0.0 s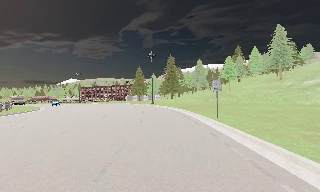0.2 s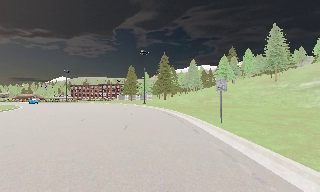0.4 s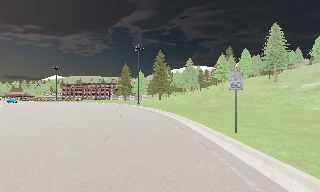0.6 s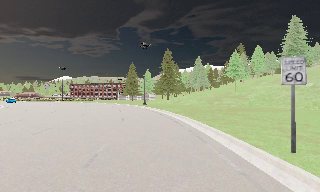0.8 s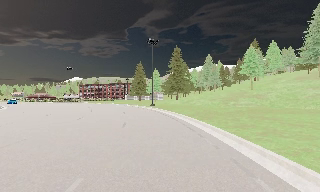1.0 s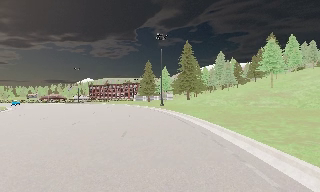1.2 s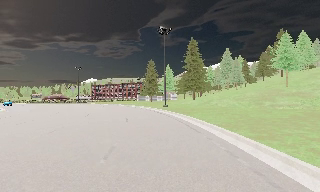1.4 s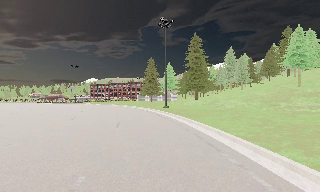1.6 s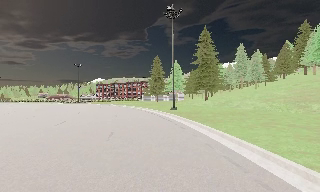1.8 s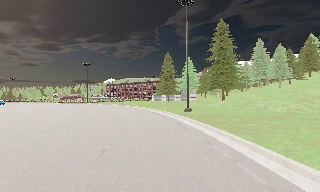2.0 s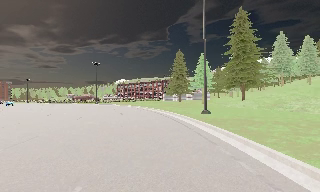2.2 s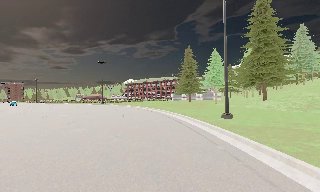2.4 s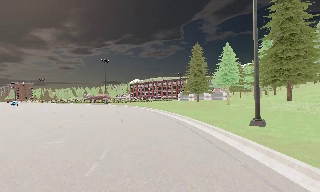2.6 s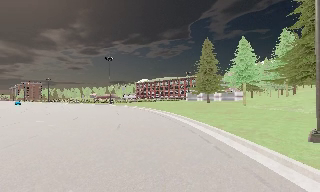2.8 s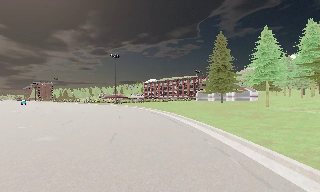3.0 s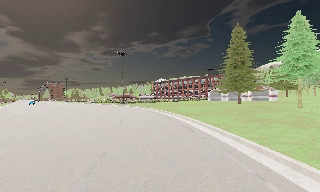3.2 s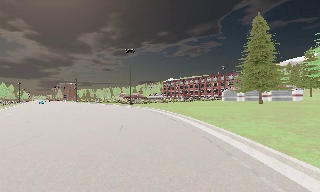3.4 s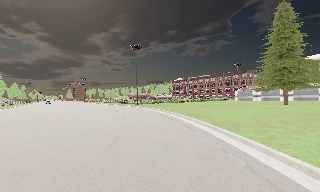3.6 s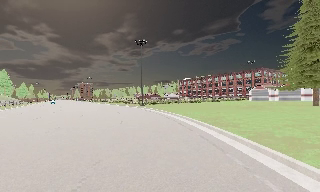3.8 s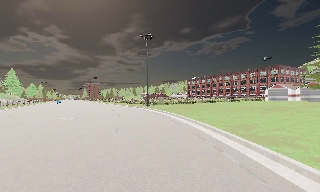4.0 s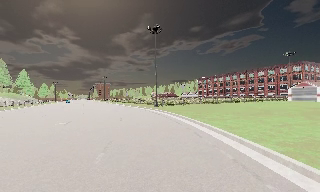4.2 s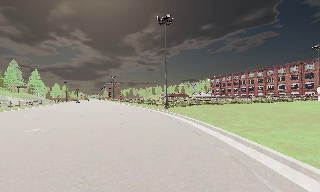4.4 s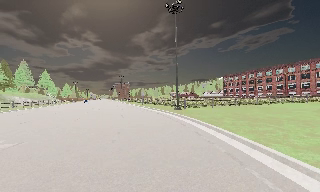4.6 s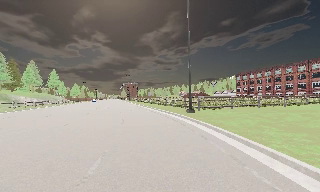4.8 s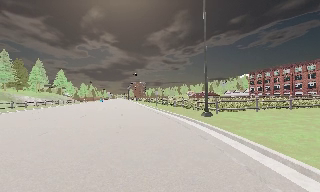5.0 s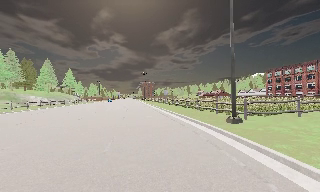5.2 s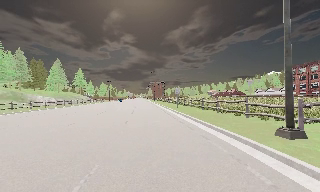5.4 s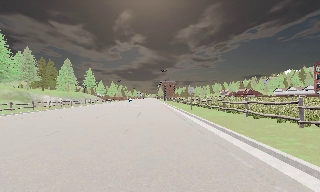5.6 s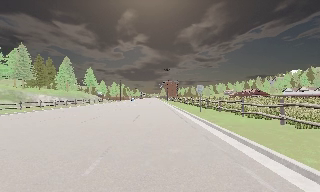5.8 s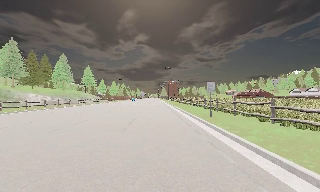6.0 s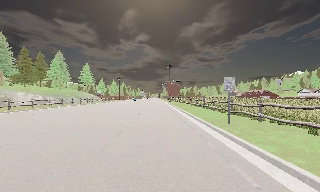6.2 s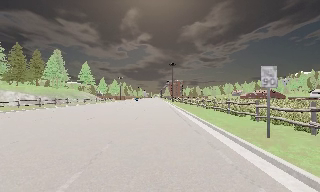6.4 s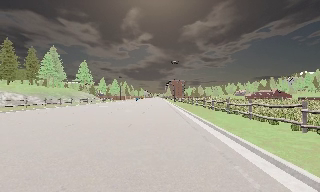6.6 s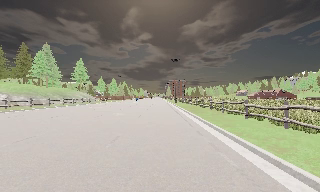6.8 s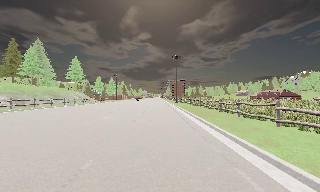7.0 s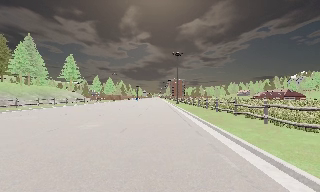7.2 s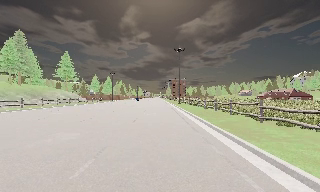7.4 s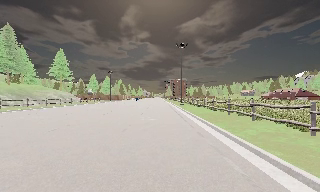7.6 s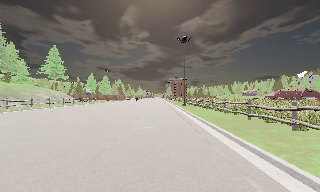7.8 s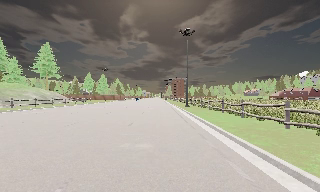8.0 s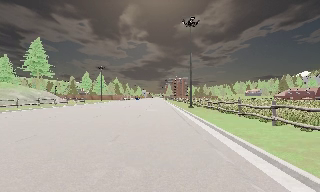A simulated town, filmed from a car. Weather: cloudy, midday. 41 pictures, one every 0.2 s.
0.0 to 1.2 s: The camera travels forward, about 14 m, so what stands in front looms larger.
1.2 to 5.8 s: The scene slides to the right, as the camera pans about 65 degrees to its left. It travels forward, about 65 m.
5.8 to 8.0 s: The camera travels forward, about 35 m, so what stands in front looms larger.
The film runs forward here.
